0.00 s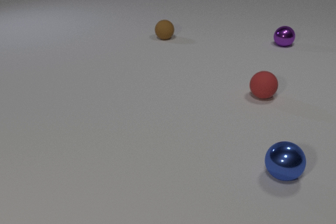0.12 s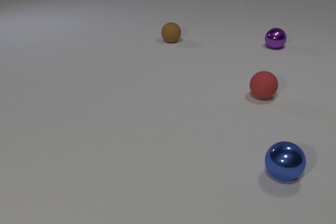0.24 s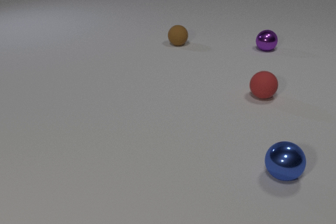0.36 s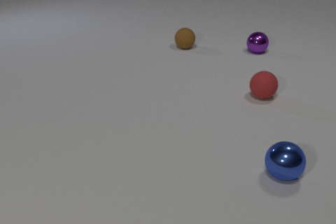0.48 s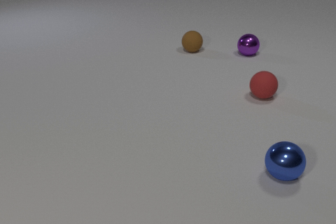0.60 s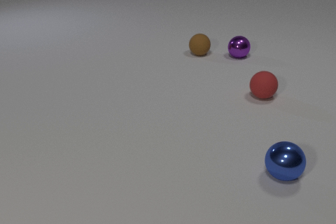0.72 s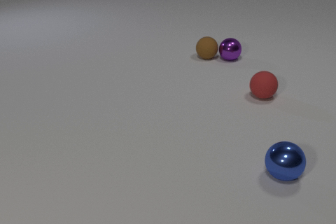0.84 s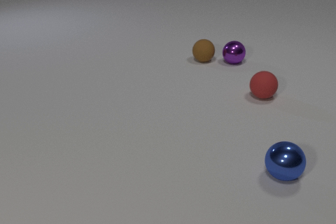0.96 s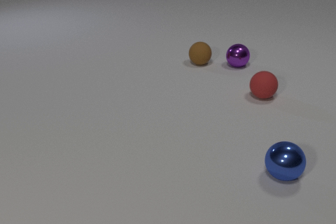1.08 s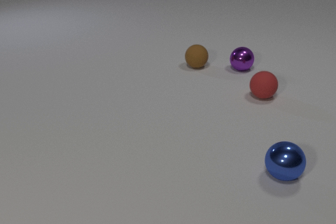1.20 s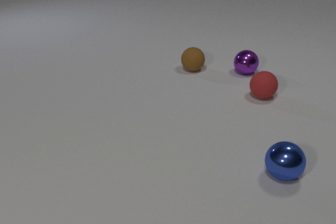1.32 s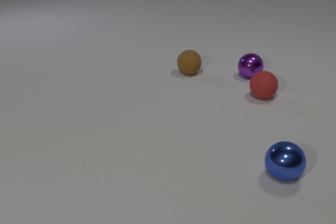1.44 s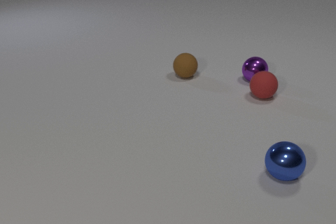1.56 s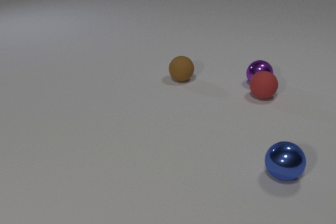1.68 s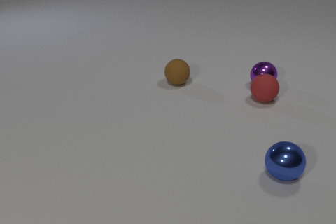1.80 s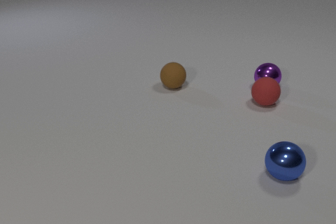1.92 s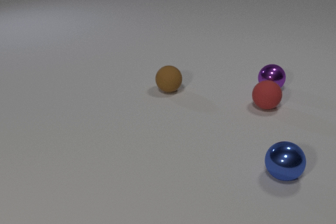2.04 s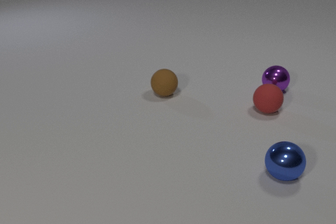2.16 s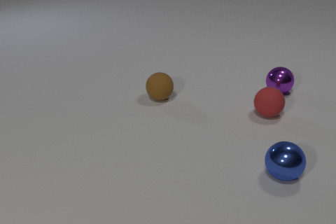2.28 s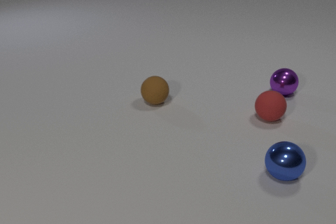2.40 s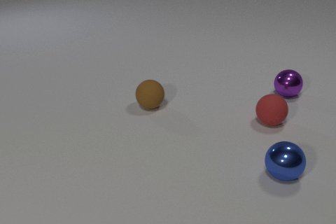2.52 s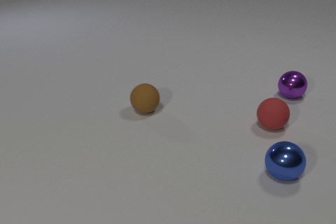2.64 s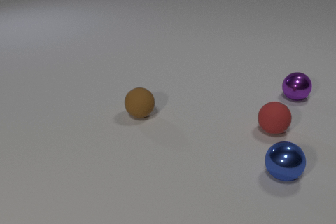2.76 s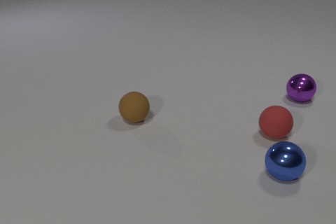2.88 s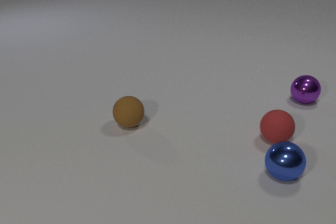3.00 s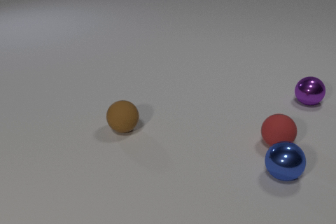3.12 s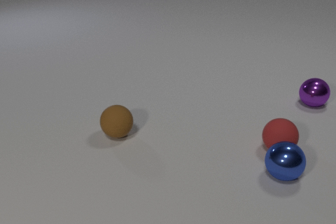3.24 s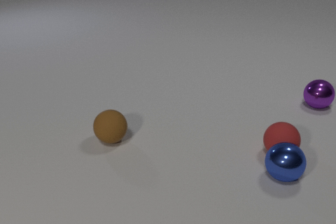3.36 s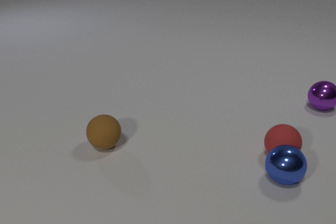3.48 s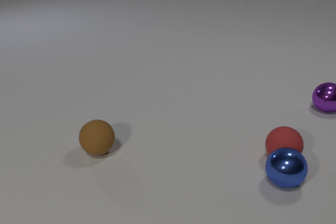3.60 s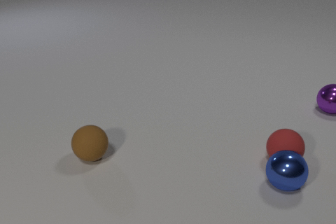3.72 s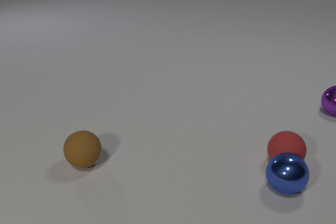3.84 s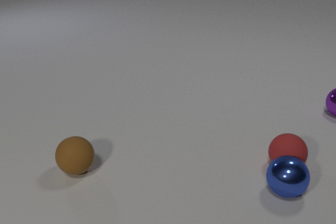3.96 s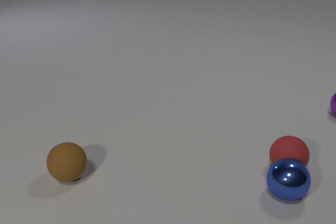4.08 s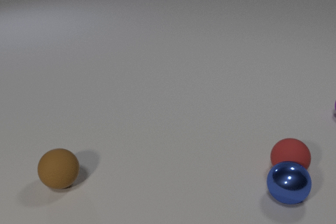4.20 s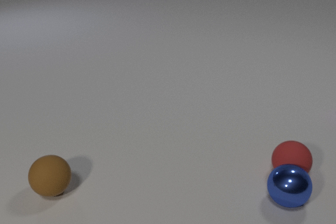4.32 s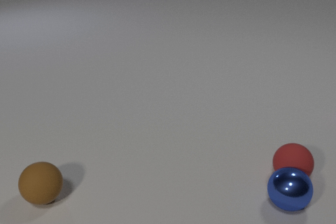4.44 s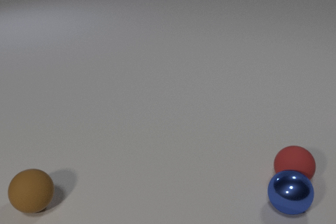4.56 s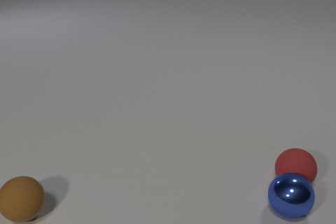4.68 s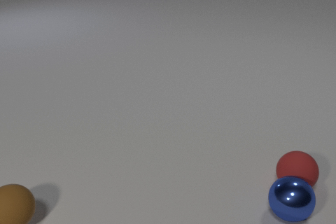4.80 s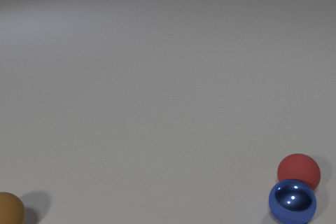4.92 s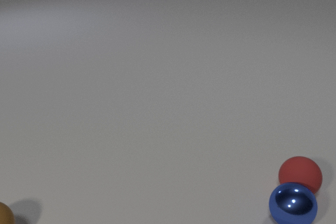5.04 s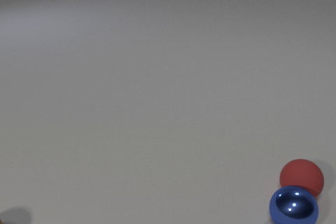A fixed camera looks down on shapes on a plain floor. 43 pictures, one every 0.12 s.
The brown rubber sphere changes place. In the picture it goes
toward the camera.
The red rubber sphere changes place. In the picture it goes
toward the camera.
0.00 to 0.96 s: The purple metal sphere rolls toward the camera and to the left. The brown rubber sphere rolls toward the camera and to the right. The purple metal sphere and the brown rubber sphere collide.
0.96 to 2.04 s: The purple metal sphere rolls toward the camera and to the right. The brown rubber sphere rolls toward the camera and to the left. The red rubber sphere rolls toward the camera. The purple metal sphere and the red rubber sphere collide.
2.04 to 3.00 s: The purple metal sphere rolls to the right and toward the camera. The brown rubber sphere rolls toward the camera and to the left. The red rubber sphere rolls toward the camera.
3.00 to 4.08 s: The purple metal sphere rolls to the right and toward the camera. The brown rubber sphere rolls toward the camera and to the left. The red rubber sphere rolls toward the camera. The blue metal sphere rolls toward the camera. The red rubber sphere and the blue metal sphere collide.
4.08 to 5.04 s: The brown rubber sphere rolls to the left and toward the camera. The red rubber sphere rolls toward the camera. The blue metal sphere rolls toward the camera.
How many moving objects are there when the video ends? 2.
How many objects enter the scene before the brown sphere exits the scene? 0.
What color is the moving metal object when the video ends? blue.
